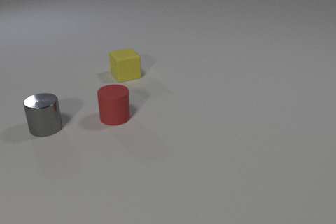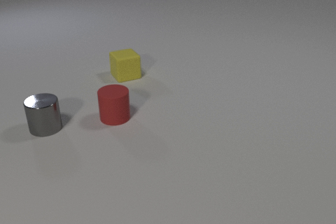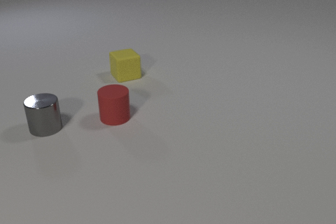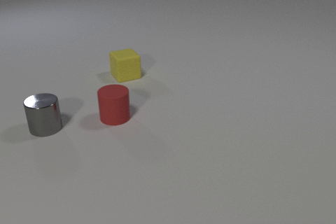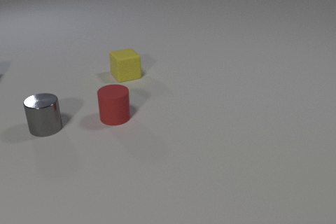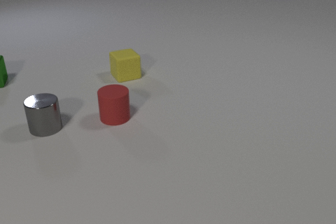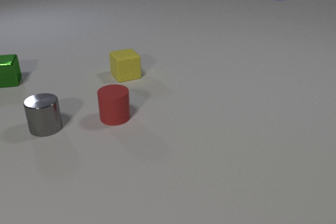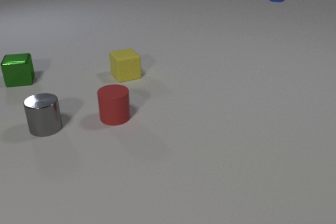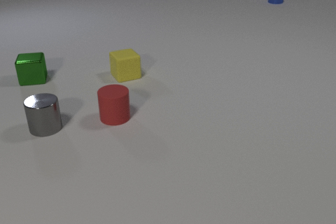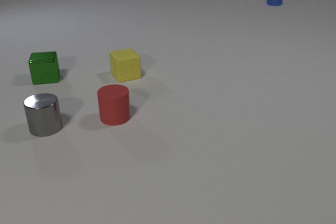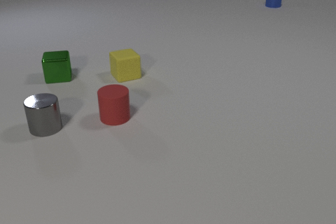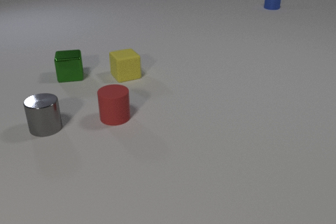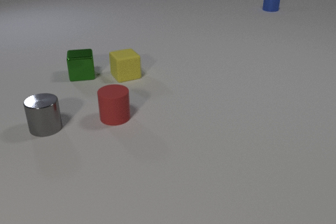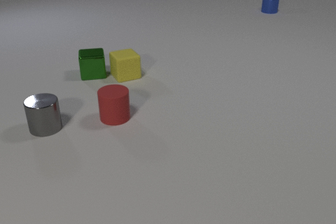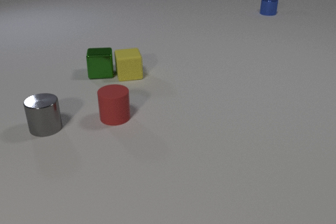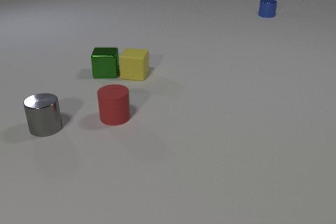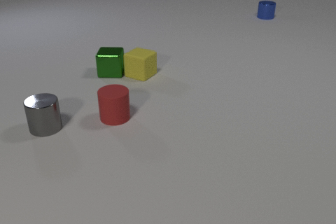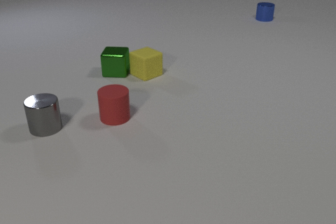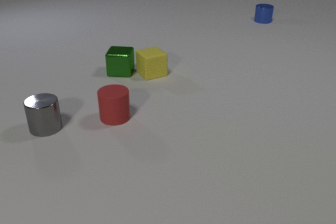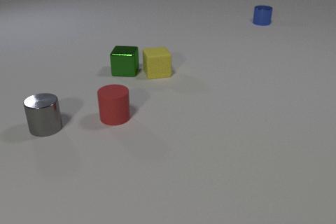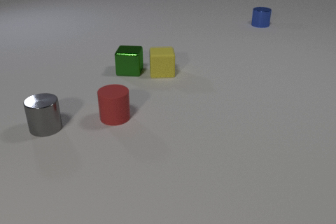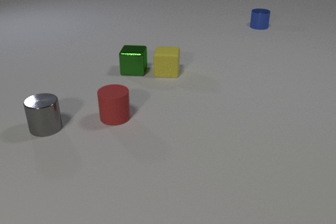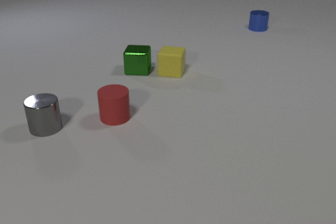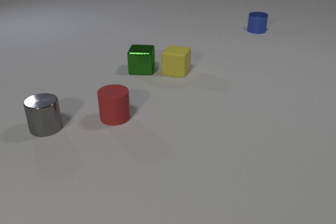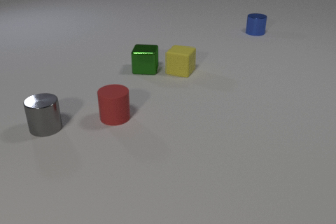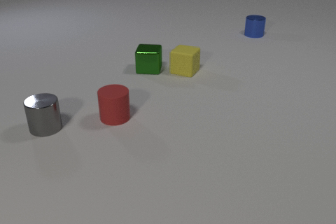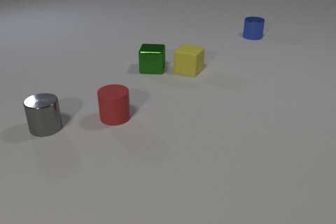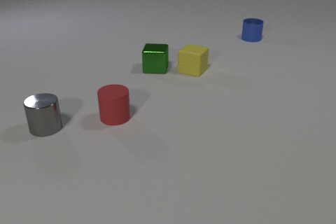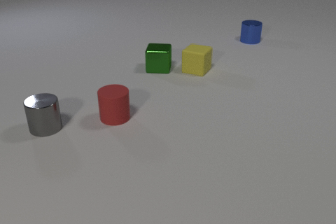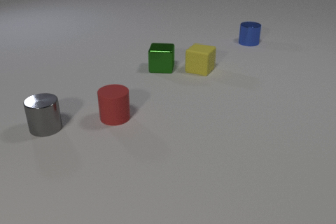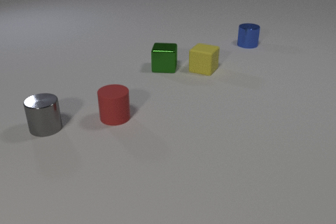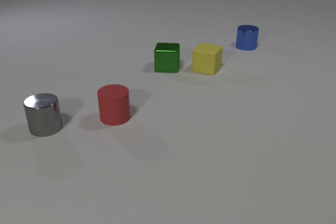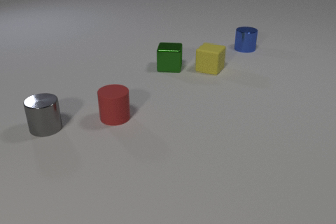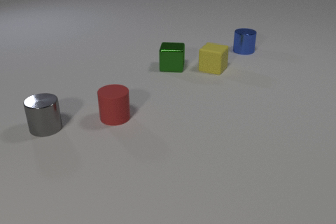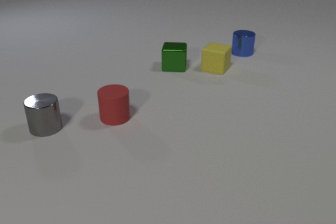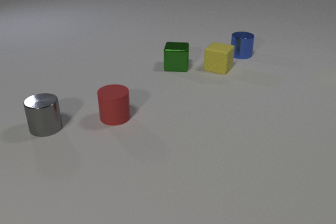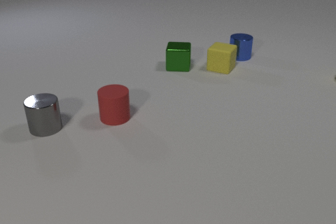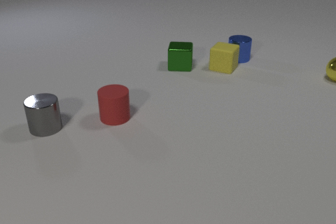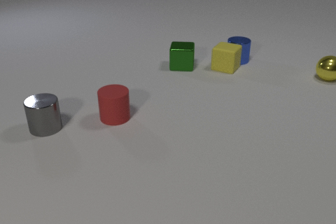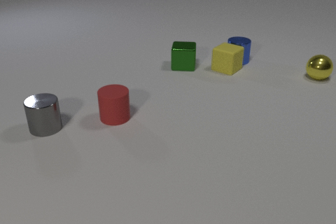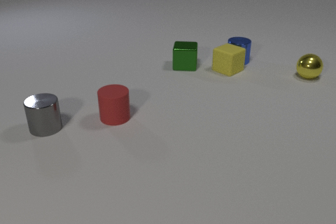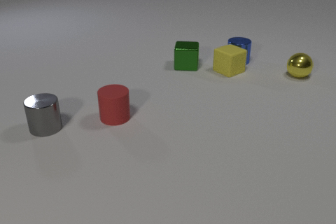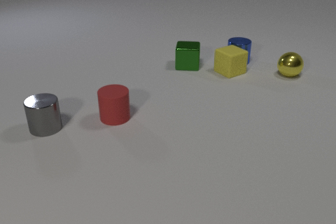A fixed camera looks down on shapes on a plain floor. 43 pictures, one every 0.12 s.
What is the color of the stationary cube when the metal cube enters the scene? yellow.
How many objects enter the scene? 3.
What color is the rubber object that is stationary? red.
0.00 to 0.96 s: The green metal cube comes in at the left edge, slides to the right. The blue metal cylinder comes in at the top edge, slides toward the camera.
0.96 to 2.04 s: The green metal cube slides to the right. The yellow rubber cube slides to the right, spins so that its near face slides to the left, clockwise seen from above. The blue metal cylinder slides toward the camera. The green metal cube and the yellow rubber cube collide.
2.04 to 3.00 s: The green metal cube slides to the right. The yellow rubber cube slides to the right, spins so that its near face slides to the left, clockwise seen from above. The blue metal cylinder slides toward the camera.
3.00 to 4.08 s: The green metal cube slides to the right. The yellow rubber cube slides to the right. The blue metal cylinder slides toward the camera.
4.08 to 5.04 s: The green metal cube slides to the right. The yellow rubber cube slides to the right and toward the camera, spins so that its near face slides to the left, clockwise seen from above. The yellow metal sphere comes in at the right edge, rolls to the left. The blue metal cylinder slides toward the camera. The yellow rubber cube and the blue metal cylinder collide.
